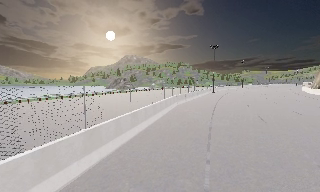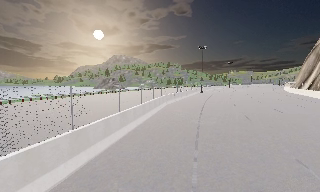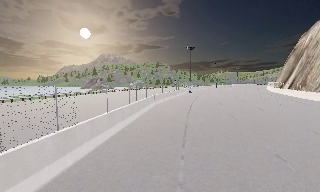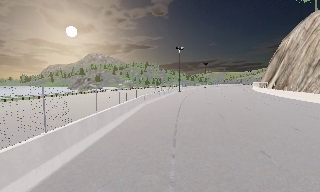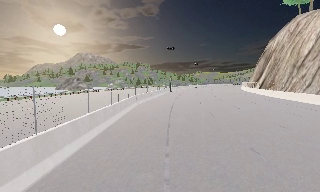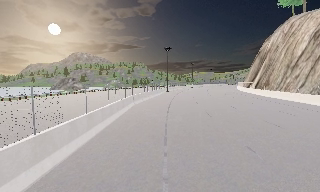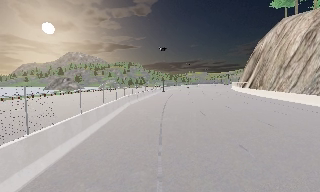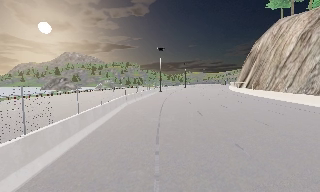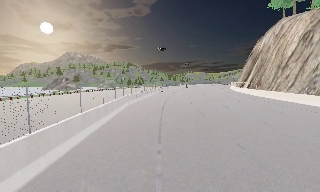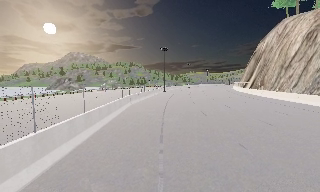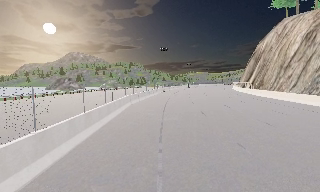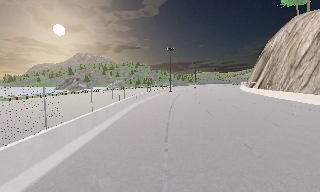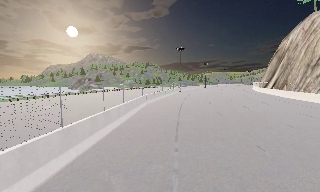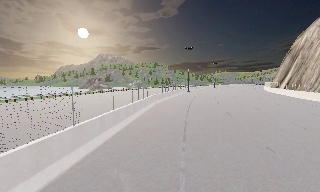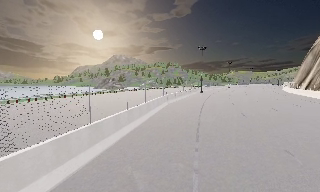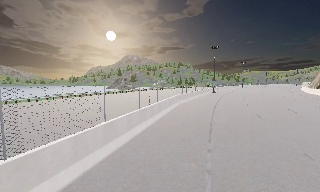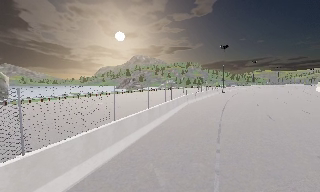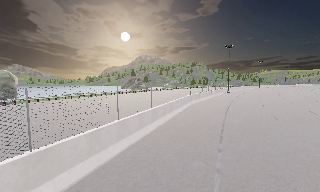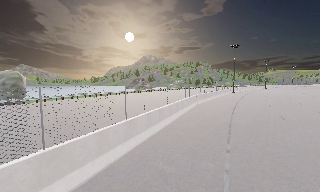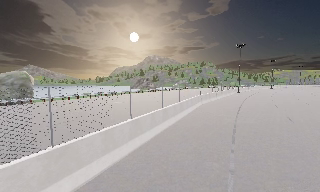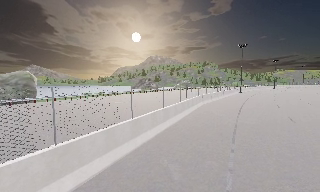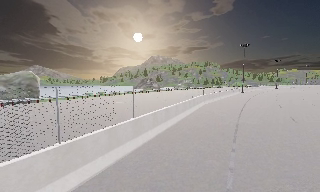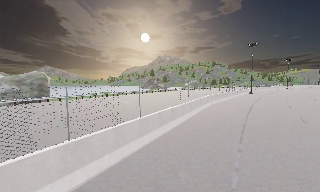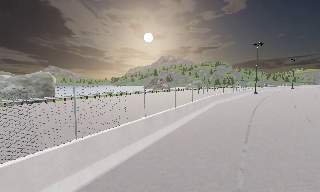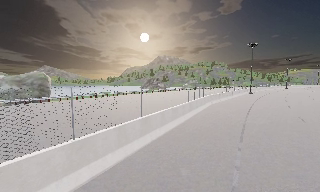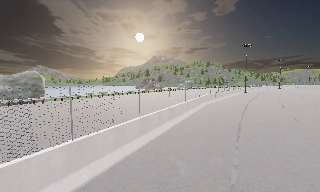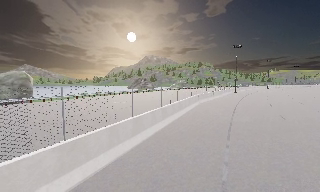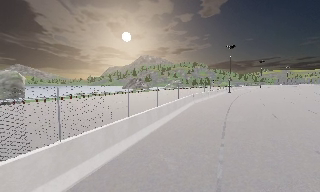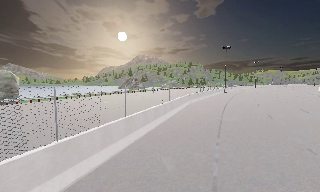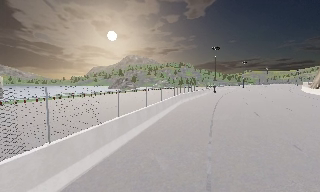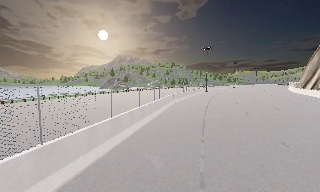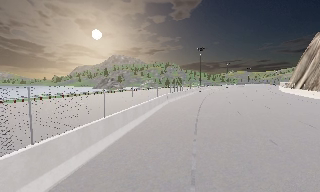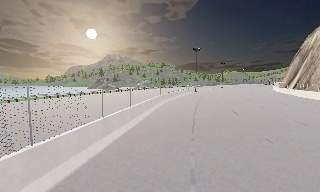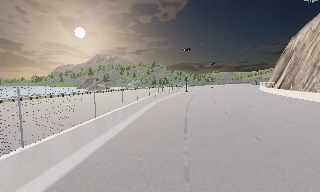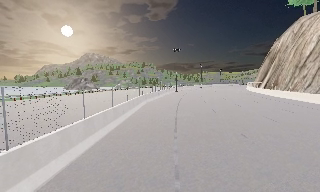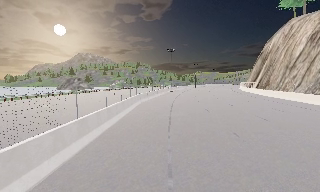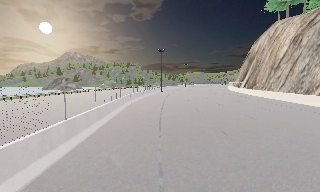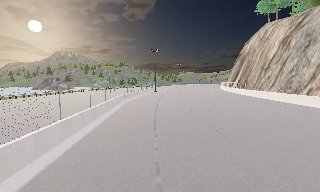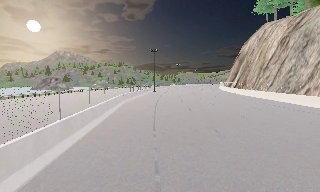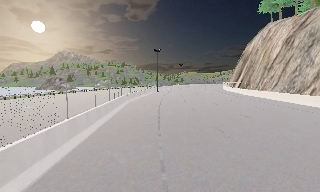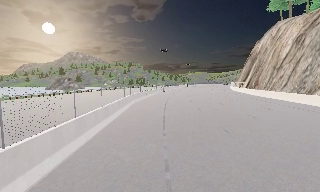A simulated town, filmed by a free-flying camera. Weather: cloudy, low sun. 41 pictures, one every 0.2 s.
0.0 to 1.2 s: The camera pans to its right, which is clockwise from overhead, by about 15 degrees.
1.2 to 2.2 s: The camera shifts only a little, or ends up much as it began.
2.2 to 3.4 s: The scene slides to the right, as the camera pans about 20 degrees to its left.
3.4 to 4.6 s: The camera shifts only a little, or ends up much as it began.
4.6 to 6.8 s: The scene slides to the left, as the camera pans about 25 degrees to its right. It travels backward and to its left, about 1 m, so what stands in front gets smaller.
6.8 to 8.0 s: The camera shifts only a little, or ends up much as it began.
The film runs backward here.
